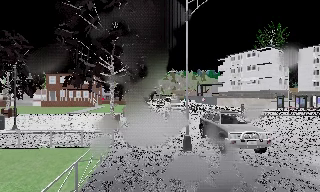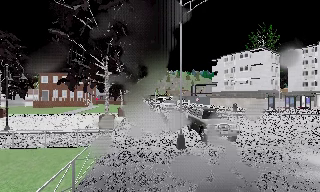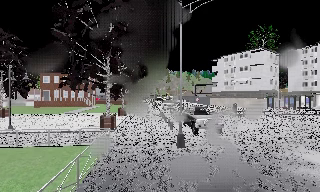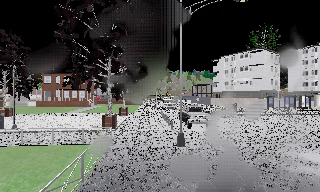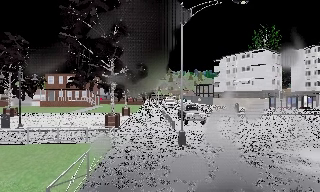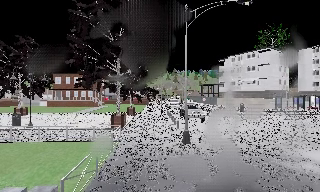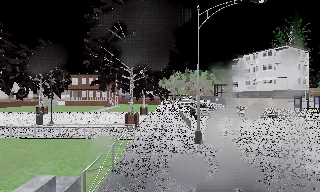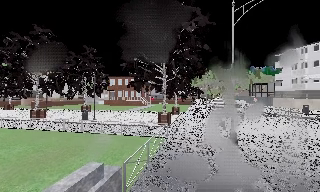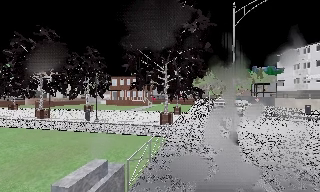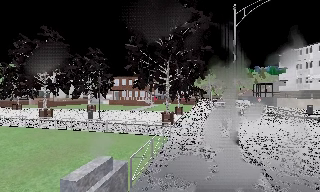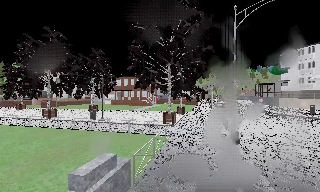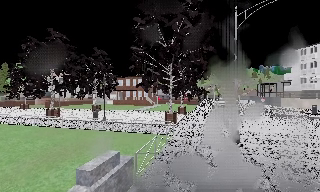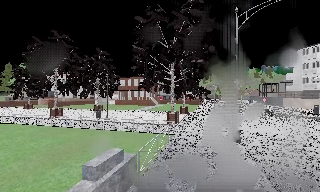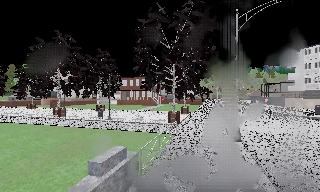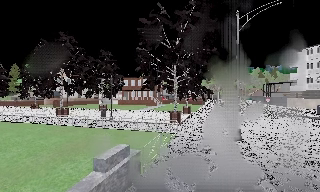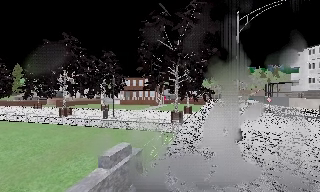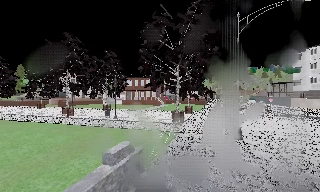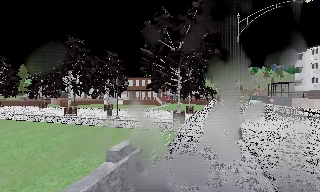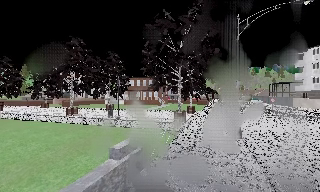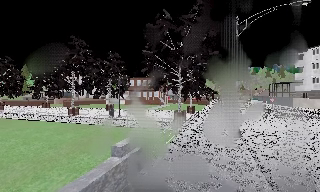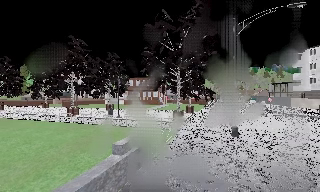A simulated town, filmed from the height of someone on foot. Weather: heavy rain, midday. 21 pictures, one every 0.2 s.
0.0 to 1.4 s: The camera pans to its left, which is counterclockwise from overhead, by about 15 degrees. It travels backward, about 1.5 m, so what stands in front gets smaller.
1.4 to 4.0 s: The camera travels backward, about 2 m, so what stands in front gets smaller.
The film runs backward here.
